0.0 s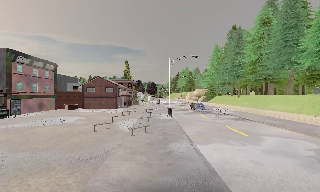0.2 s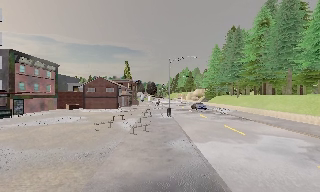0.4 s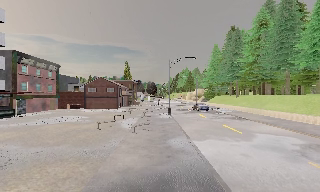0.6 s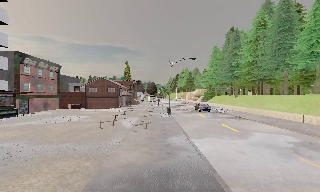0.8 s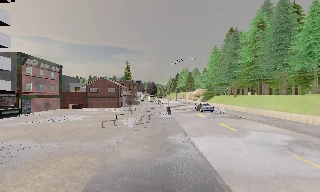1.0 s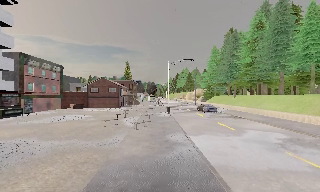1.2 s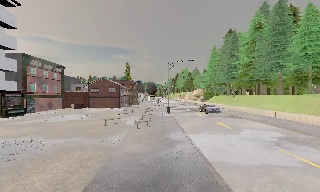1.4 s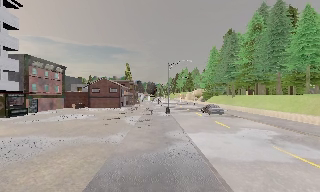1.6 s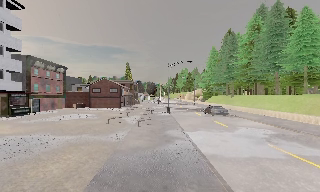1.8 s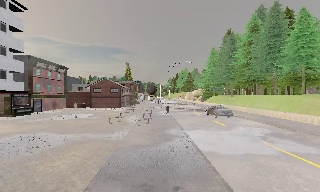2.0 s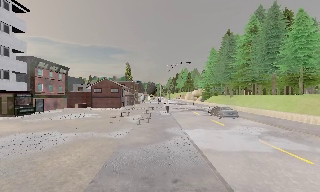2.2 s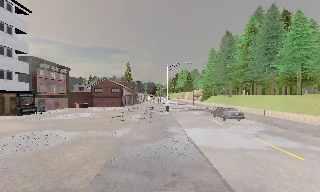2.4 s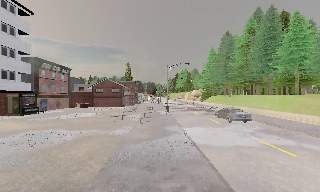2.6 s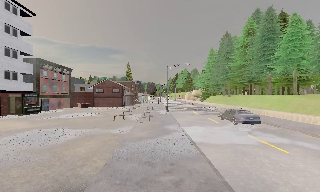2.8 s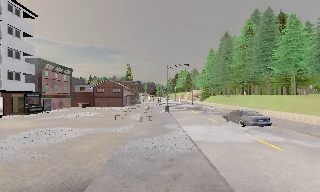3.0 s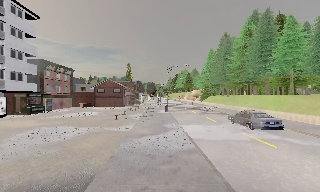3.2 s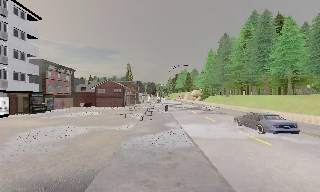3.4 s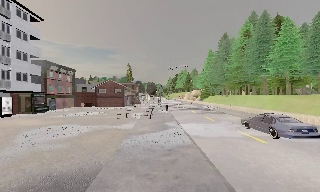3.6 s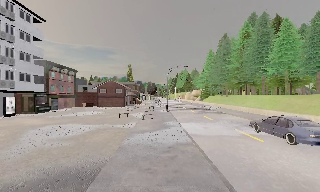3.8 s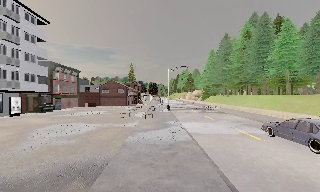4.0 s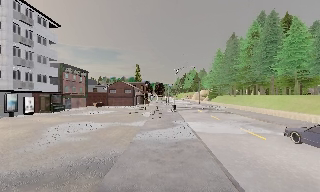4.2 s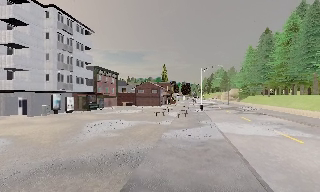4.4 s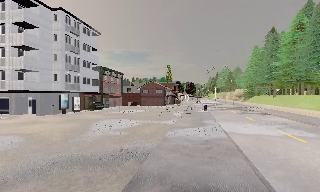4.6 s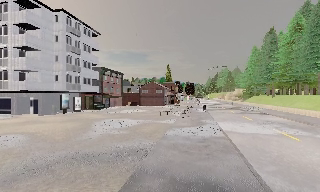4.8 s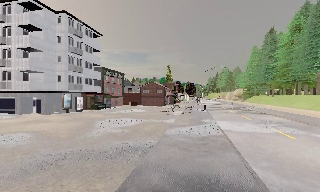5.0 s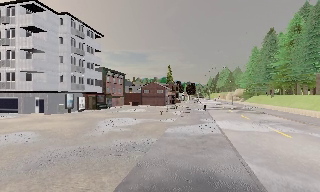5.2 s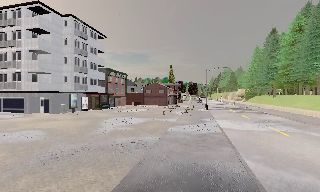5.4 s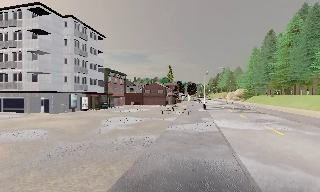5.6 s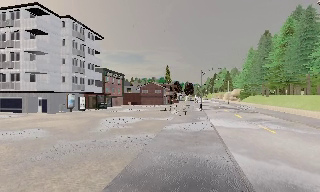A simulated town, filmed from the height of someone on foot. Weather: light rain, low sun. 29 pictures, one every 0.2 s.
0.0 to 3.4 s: The camera travels backward, about 7 m, so what stands in front gets smaller.
3.4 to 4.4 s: The camera swings to its left by about 15 degrees, and the scene slides to the right. It travels backward, about 2 m, so what stands in front gets smaller.
4.4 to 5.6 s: The camera travels backward, about 2 m, so what stands in front gets smaller.
The film runs backward here.
